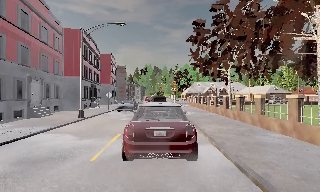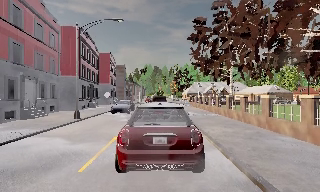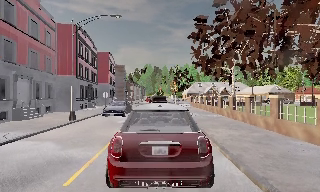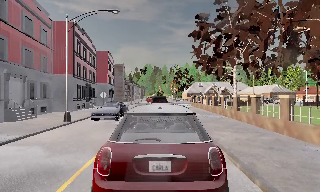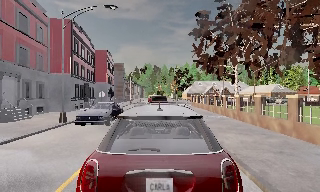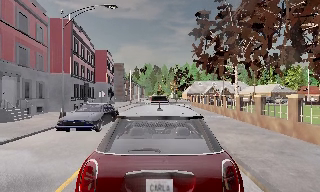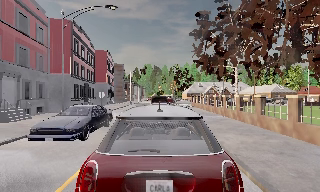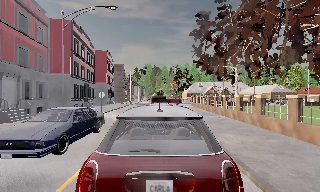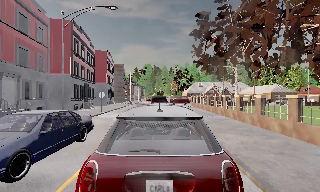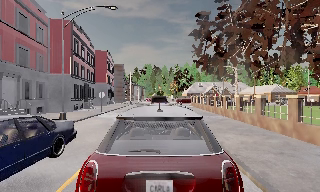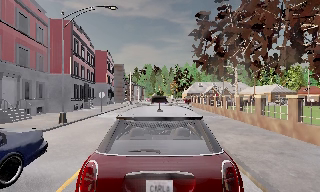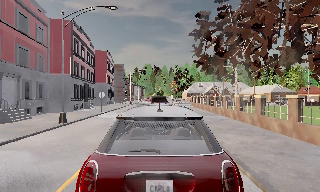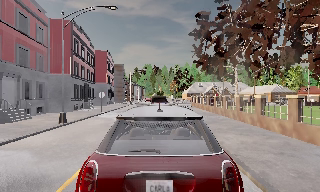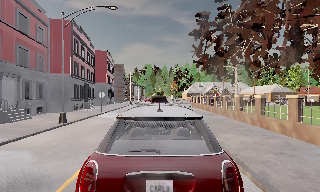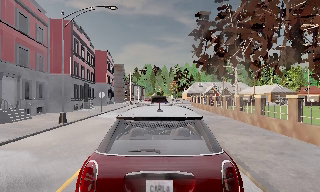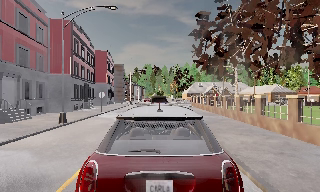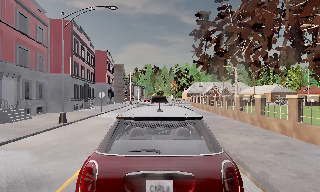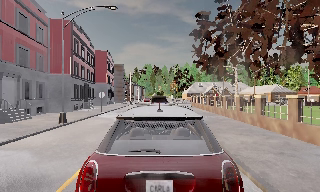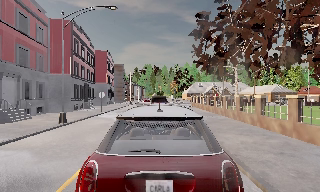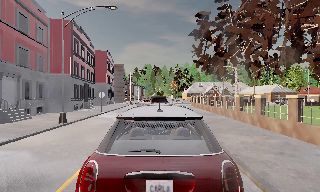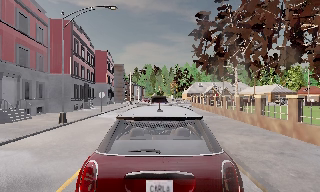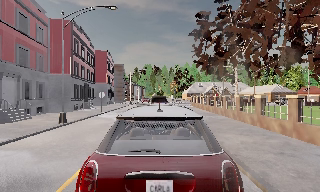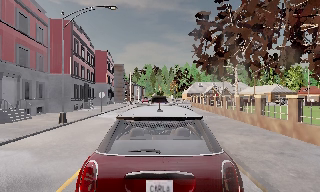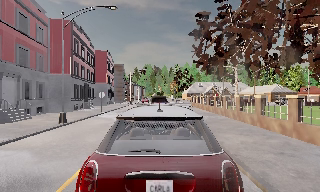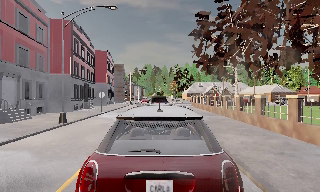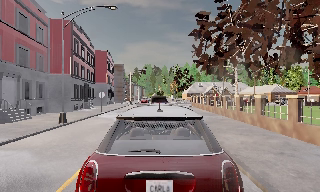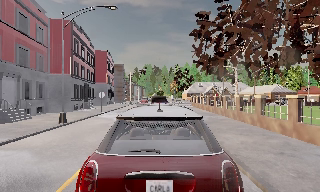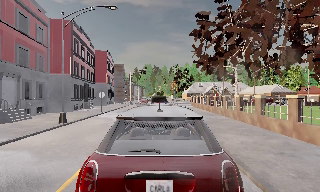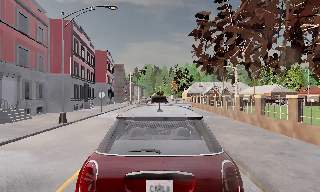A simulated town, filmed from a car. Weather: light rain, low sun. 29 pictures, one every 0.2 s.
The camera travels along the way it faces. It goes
forward.
0.0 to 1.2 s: The camera travels forward, about 2.5 m, so what stands in front looms larger. It loses speed.
1.2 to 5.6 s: The camera keeps its place and its aim.
The film runs forward here.
